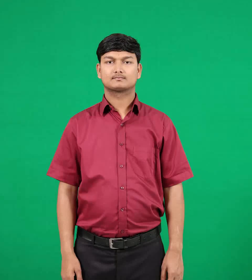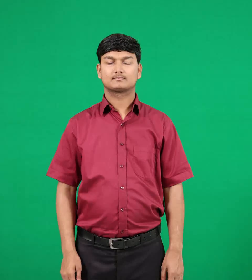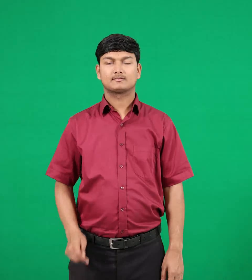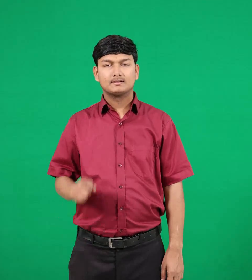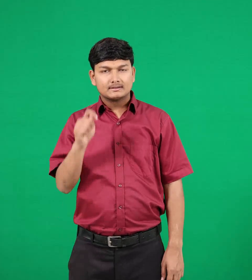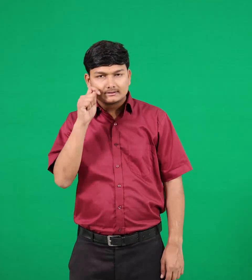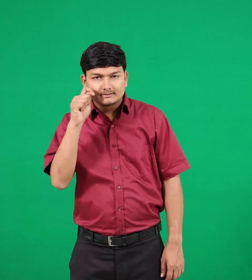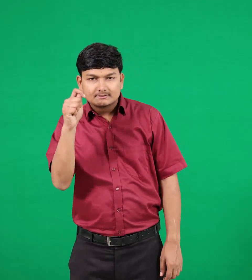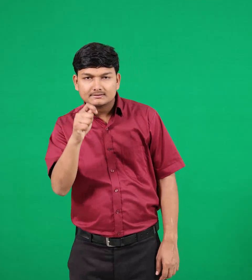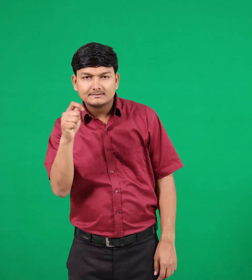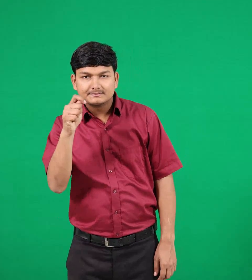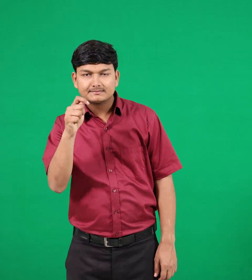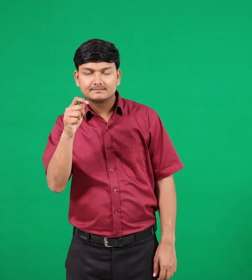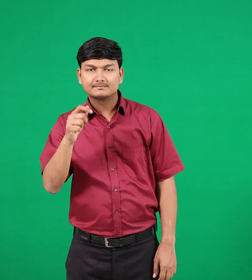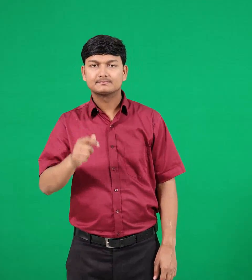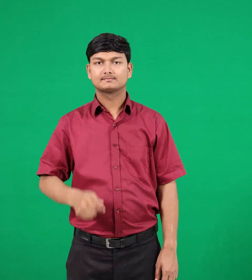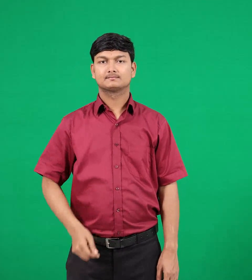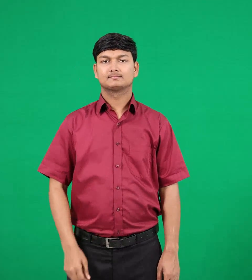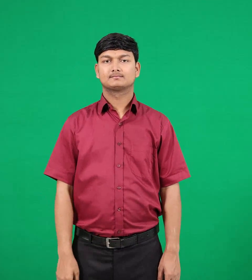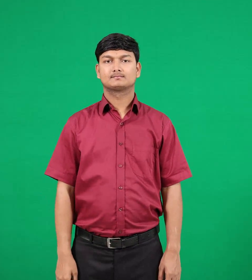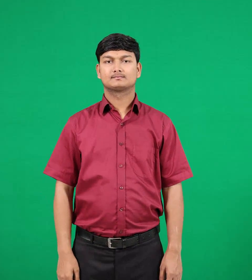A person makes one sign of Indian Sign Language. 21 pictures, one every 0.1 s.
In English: search
